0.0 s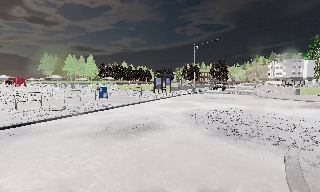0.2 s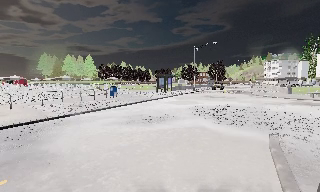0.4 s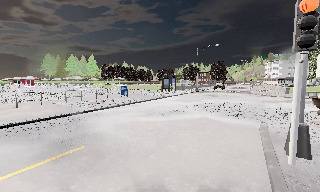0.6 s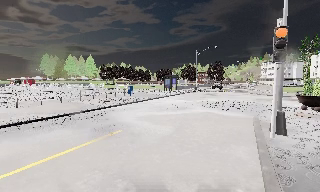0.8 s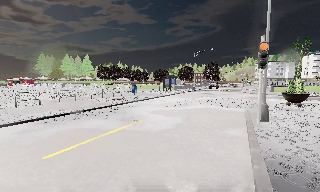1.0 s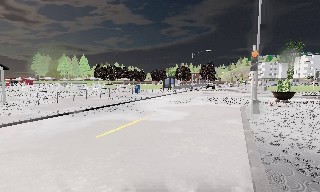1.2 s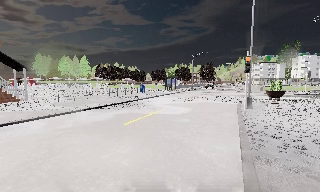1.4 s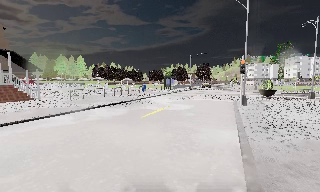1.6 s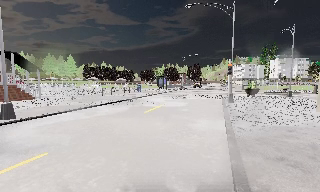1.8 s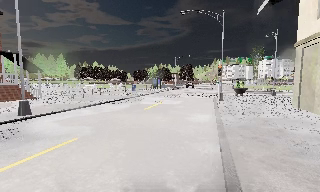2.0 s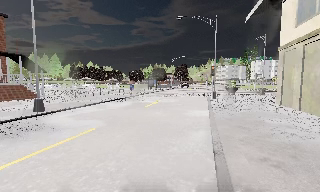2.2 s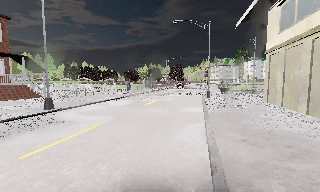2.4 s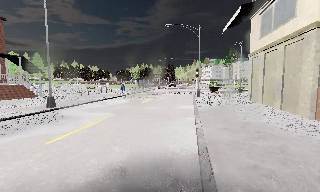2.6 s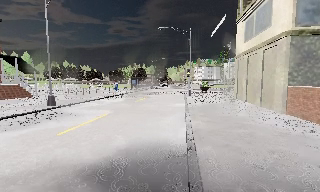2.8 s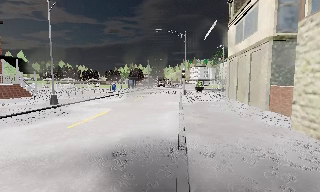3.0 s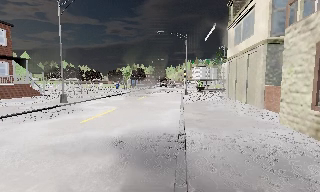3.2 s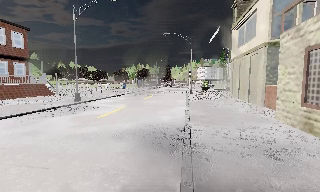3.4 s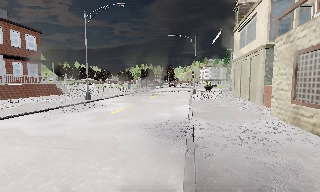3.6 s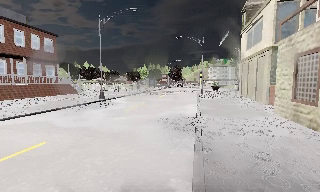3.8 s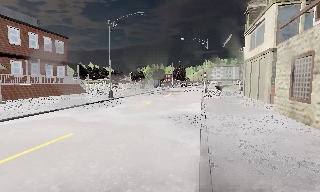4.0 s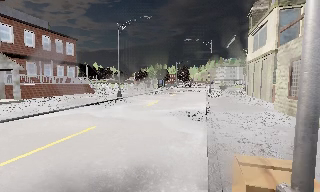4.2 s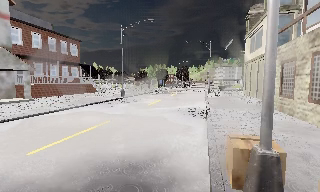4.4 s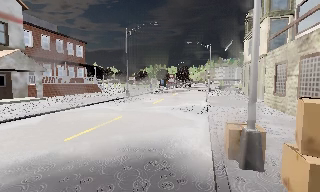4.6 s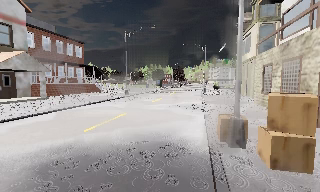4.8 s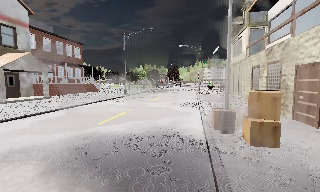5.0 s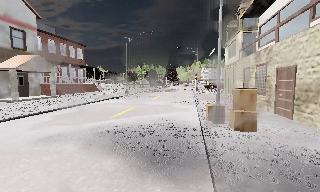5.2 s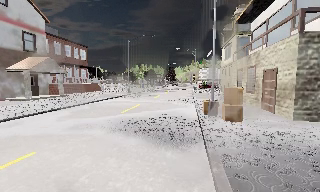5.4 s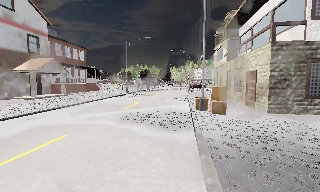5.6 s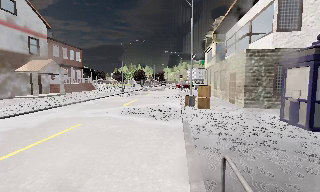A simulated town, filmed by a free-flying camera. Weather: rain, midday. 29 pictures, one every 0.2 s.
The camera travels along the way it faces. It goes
backward.
0.0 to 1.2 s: The camera travels backward and to its left, about 9 m, so what stands in front gets smaller.
1.2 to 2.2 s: The camera pans to its right, which is clockwise from overhead, by about 10 degrees. It travels backward, about 6 m, so what stands in front gets smaller.
2.2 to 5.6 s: The camera travels backward, about 16 m, so what stands in front gets smaller.
The film runs backward here.
